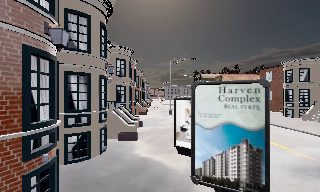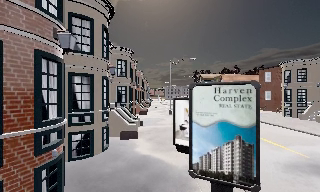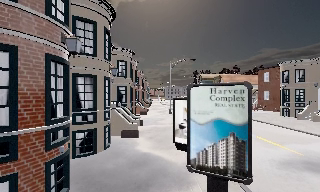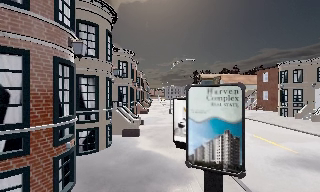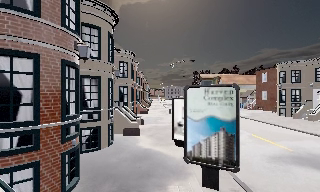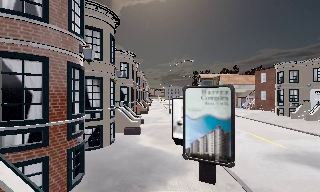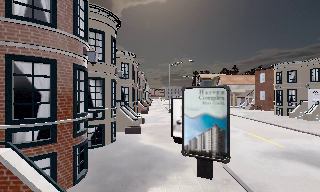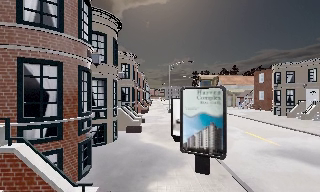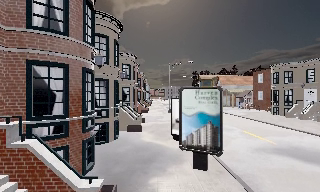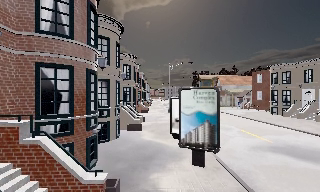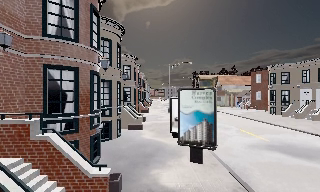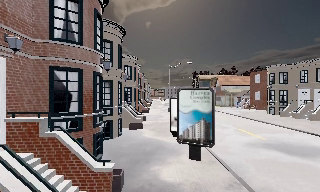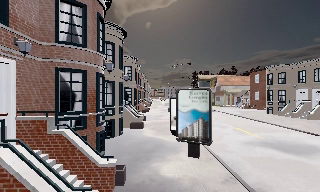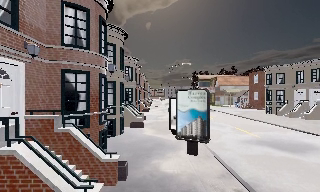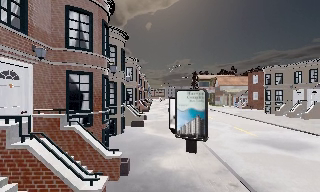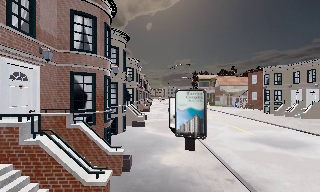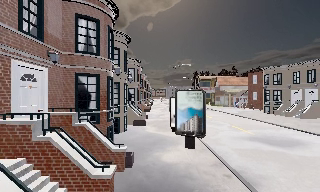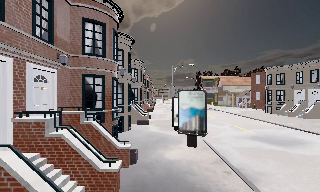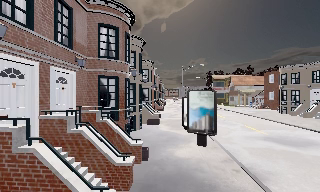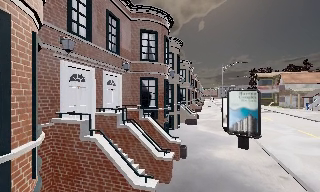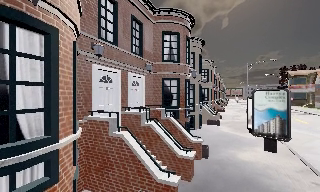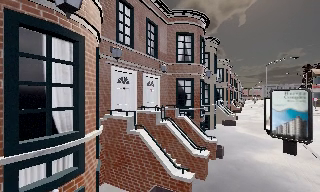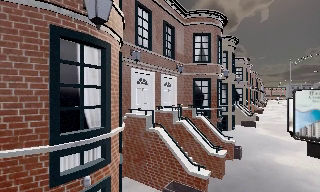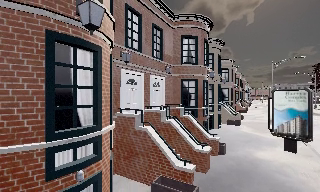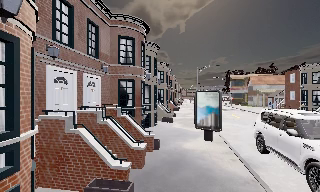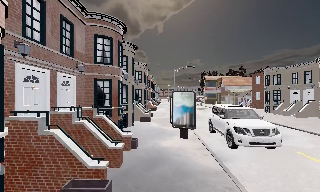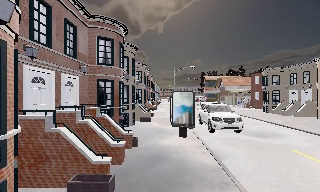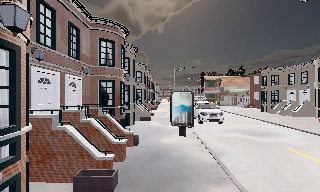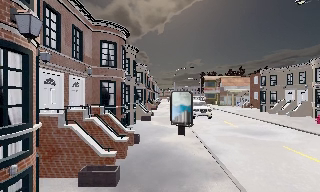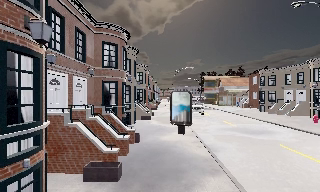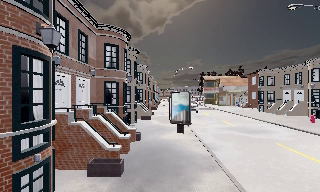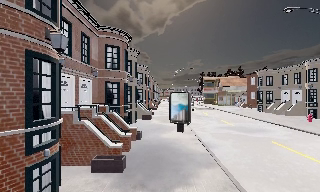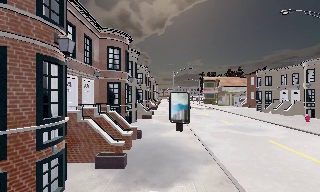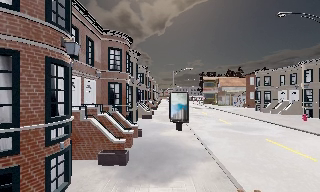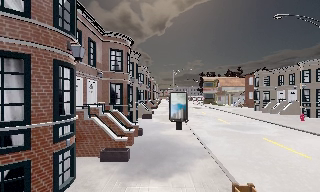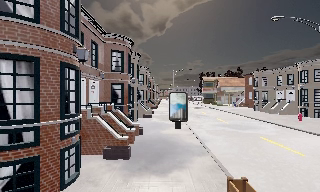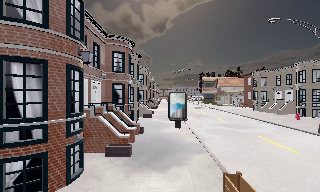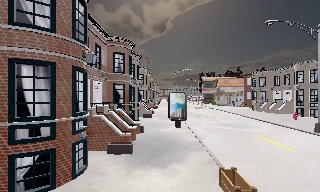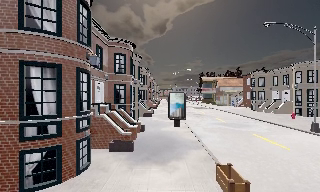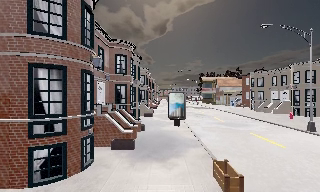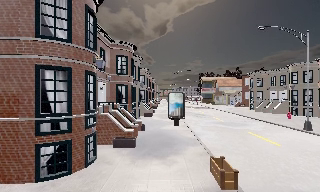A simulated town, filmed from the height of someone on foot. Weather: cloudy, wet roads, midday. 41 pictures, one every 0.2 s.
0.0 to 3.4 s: The camera travels backward, about 4.5 m, so what stands in front gets smaller.
3.4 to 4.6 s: The scene slides to the right, as the camera pans about 30 degrees to its left. It travels backward, about 1.5 m.
4.6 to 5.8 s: The scene slides to the left, as the camera pans about 30 degrees to its right. It travels backward, about 1.5 m, so what stands in front gets smaller.
5.8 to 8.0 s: The camera travels backward, about 3 m, so what stands in front gets smaller.
The film runs backward here.
